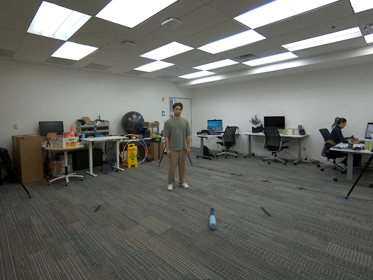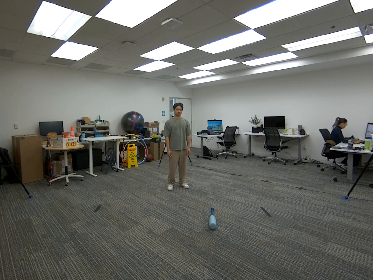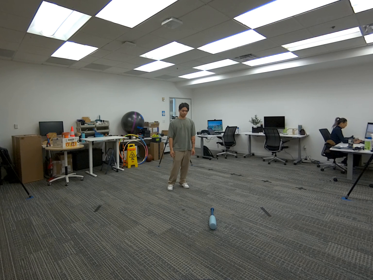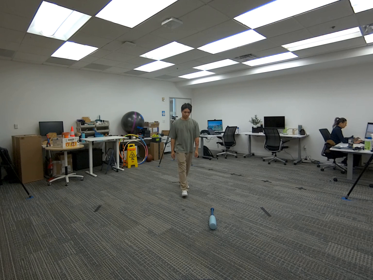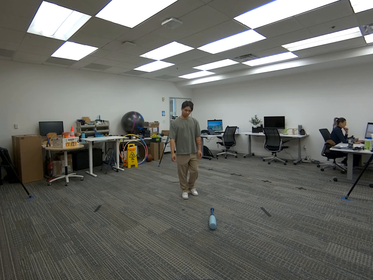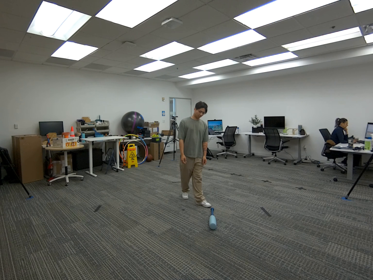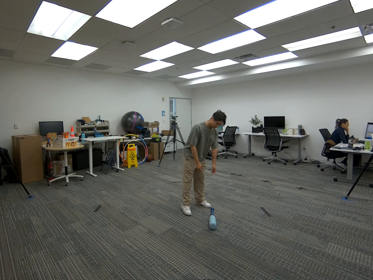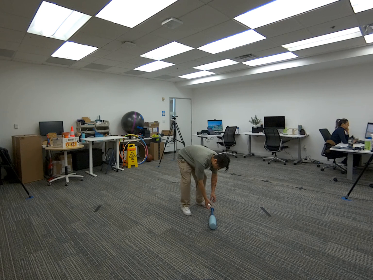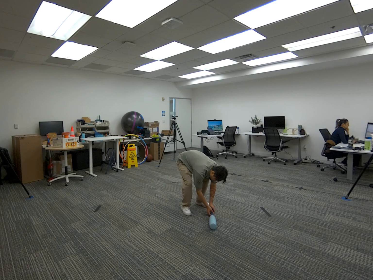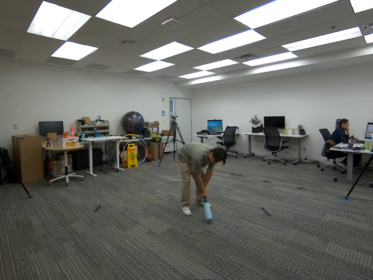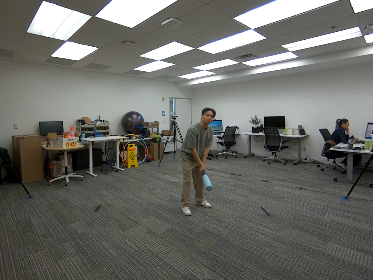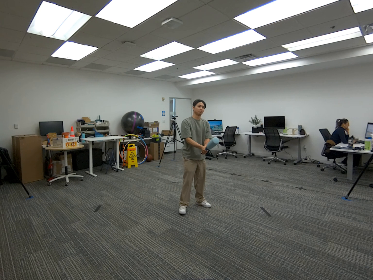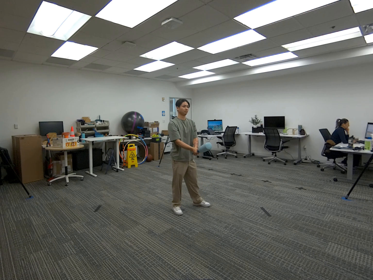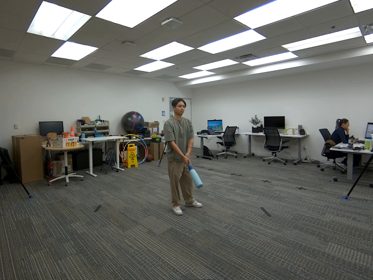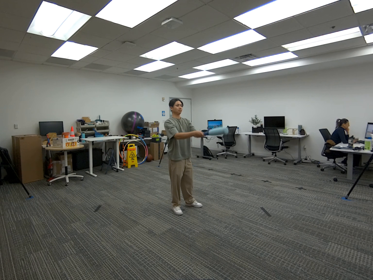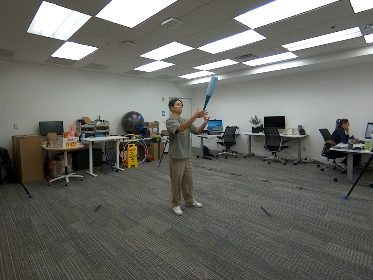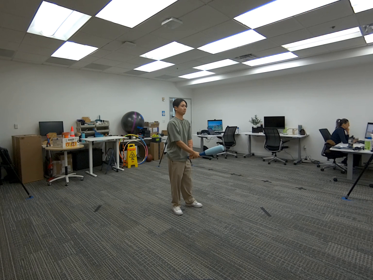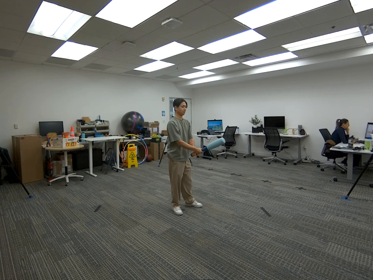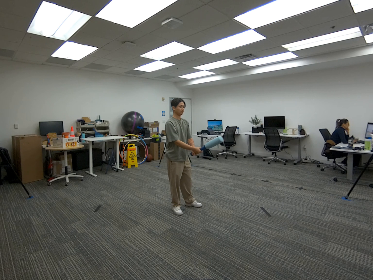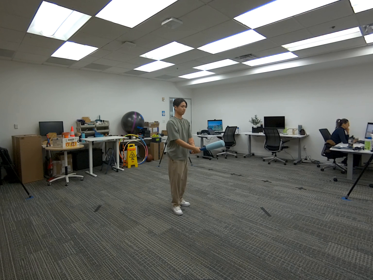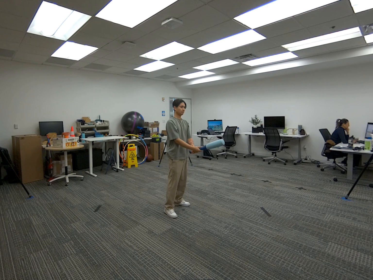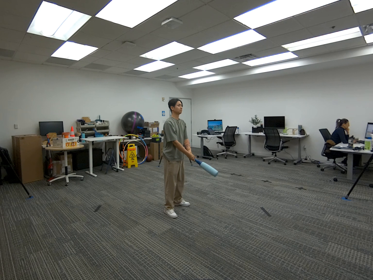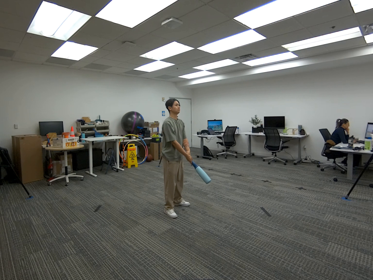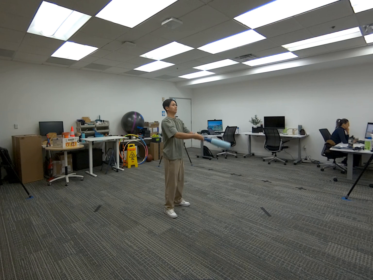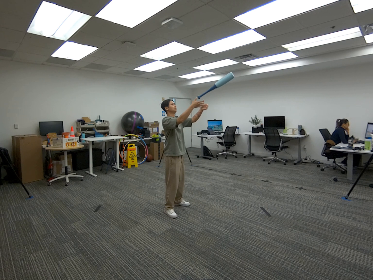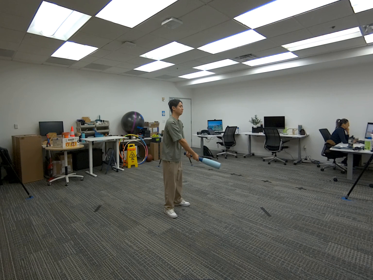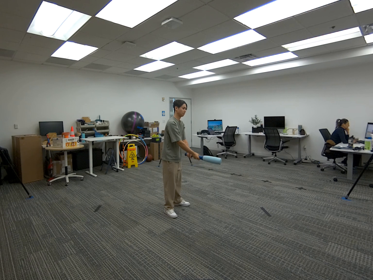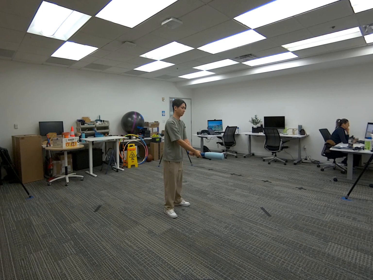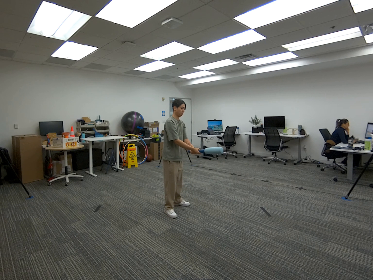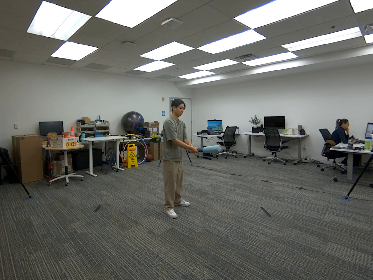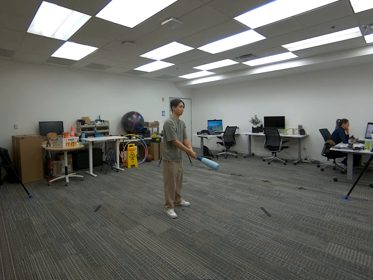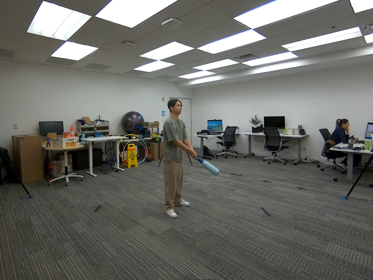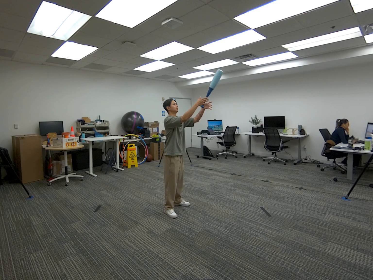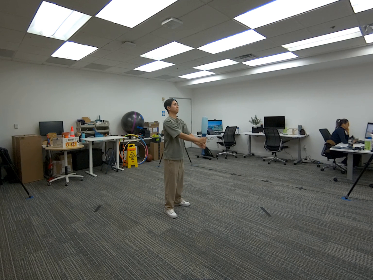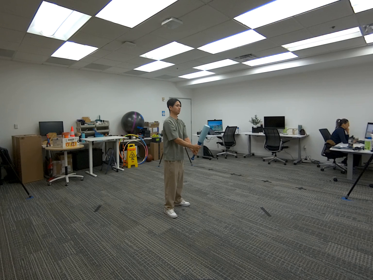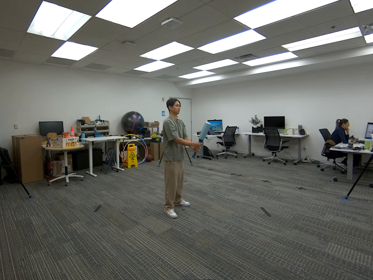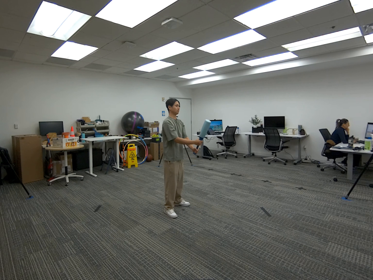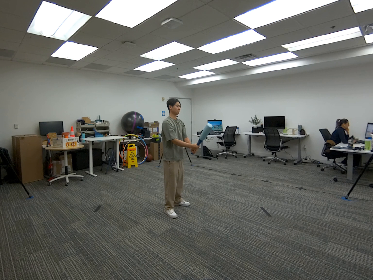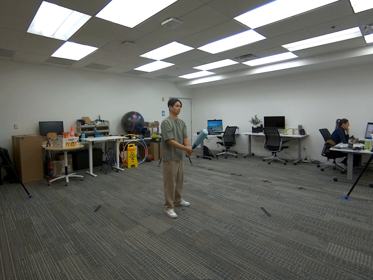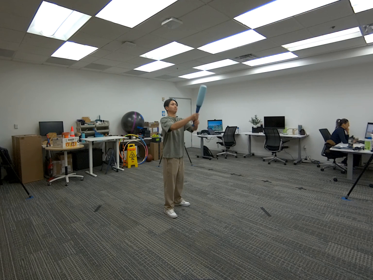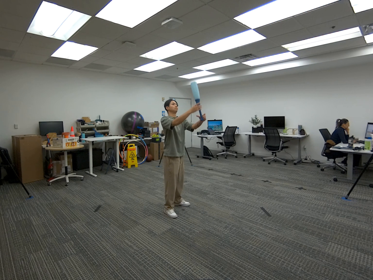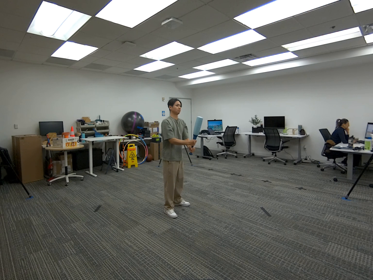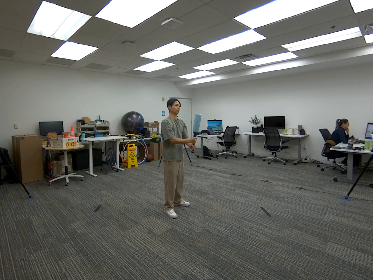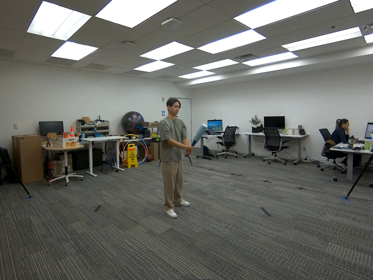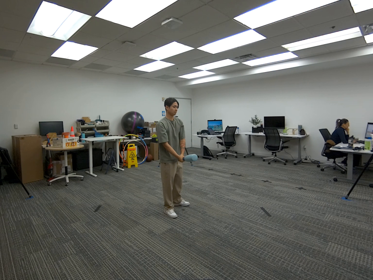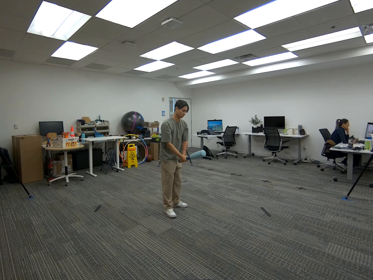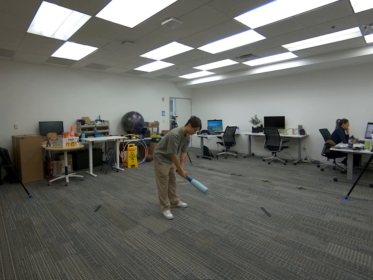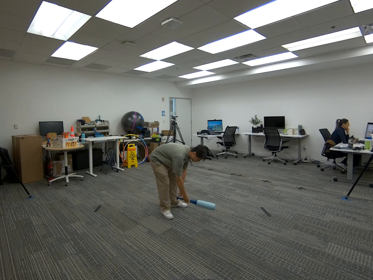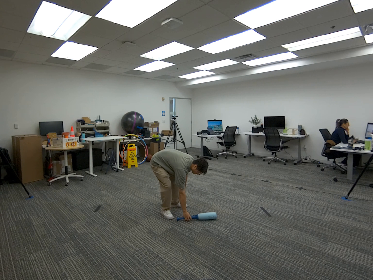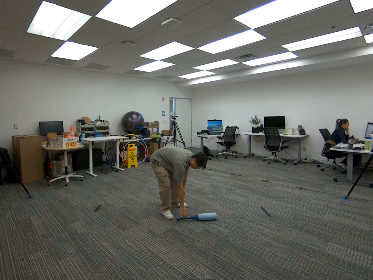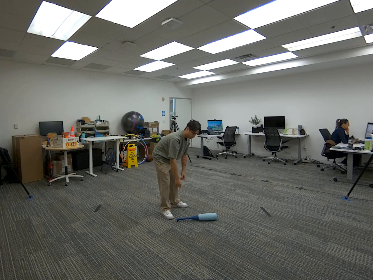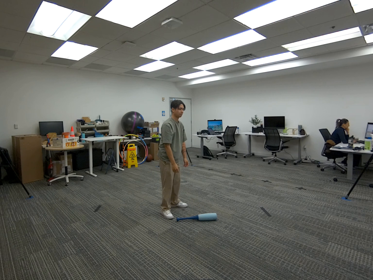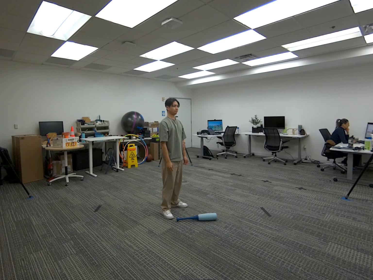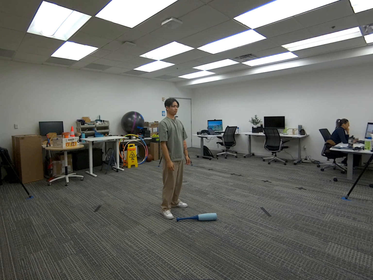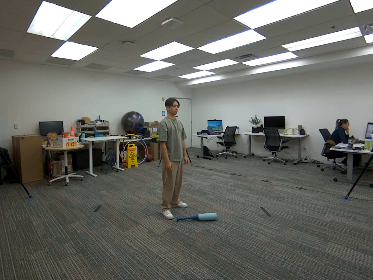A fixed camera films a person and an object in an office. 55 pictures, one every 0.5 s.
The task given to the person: Walk over to the baseball bat on the floor and pick up the bat using two hands and throw the bat up in the air using both hands. Catch the bat with both hands. Attempt 3 more times before placing on the floor.
